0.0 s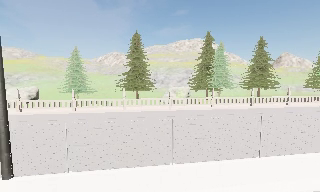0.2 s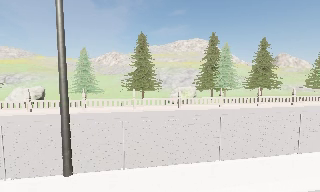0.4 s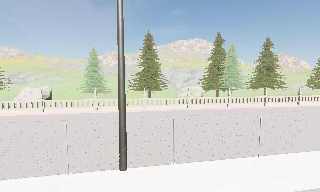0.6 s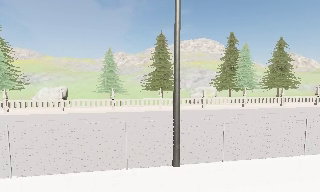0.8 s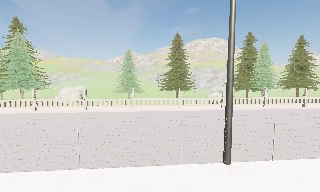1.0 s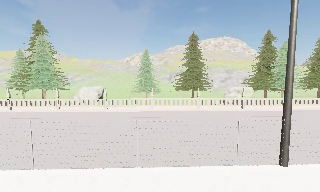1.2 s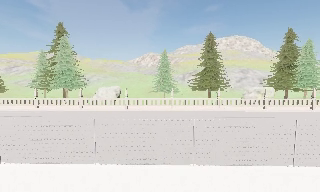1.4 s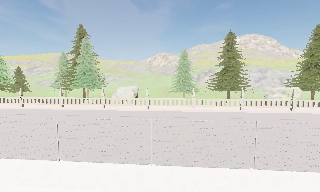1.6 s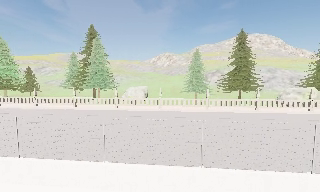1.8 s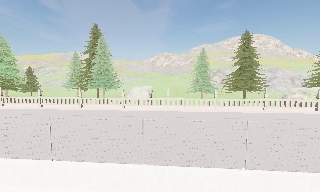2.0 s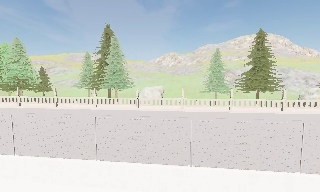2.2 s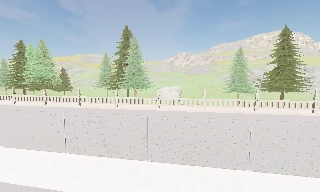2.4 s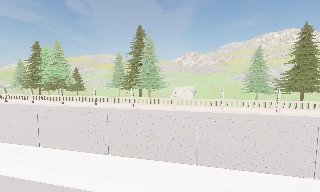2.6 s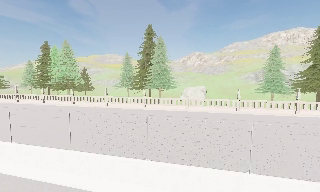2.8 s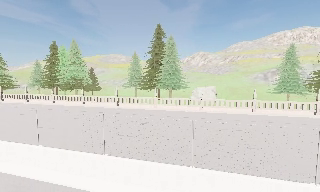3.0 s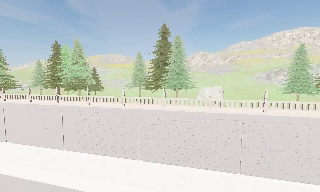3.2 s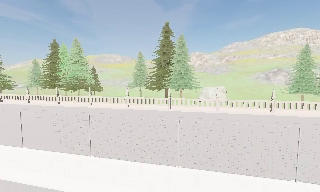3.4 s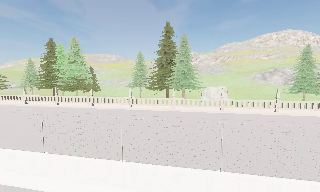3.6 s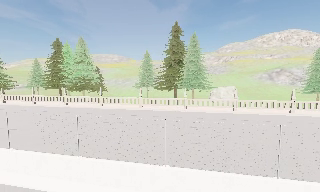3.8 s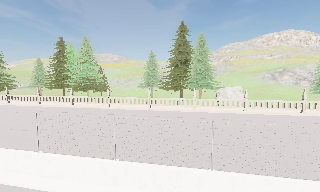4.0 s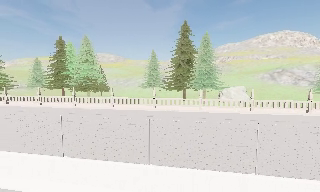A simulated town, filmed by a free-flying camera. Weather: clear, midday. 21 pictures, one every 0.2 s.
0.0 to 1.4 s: The camera pans to its left, which is counterclockwise from overhead, by about 15 degrees. It travels to its left, about 10 m, so close, fixed things drift to the right.
1.4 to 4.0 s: The camera travels to its left, about 17 m, so close, fixed things drift to the right.
The film runs backward here.
